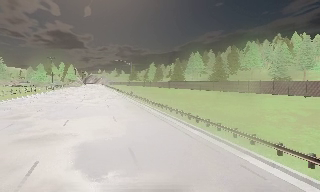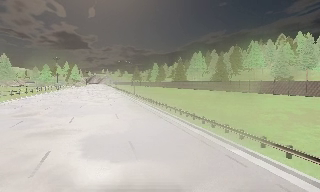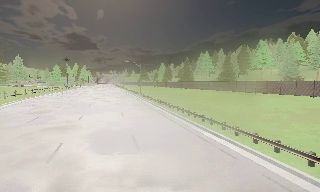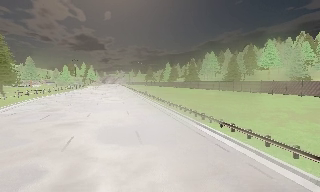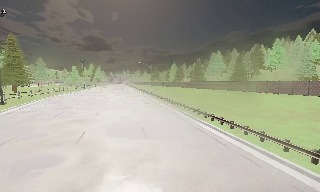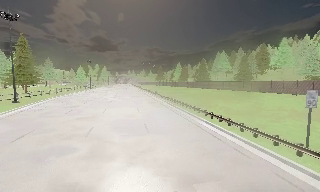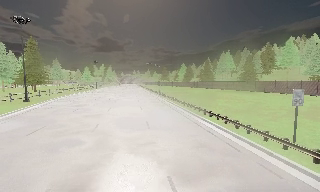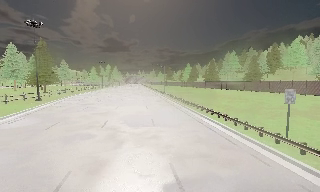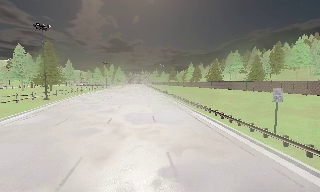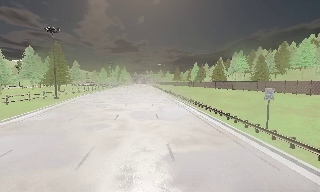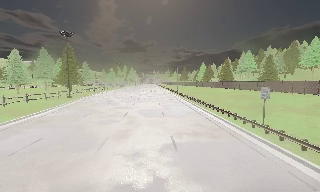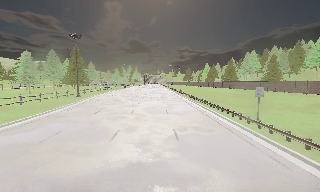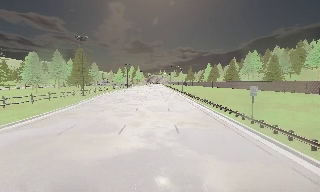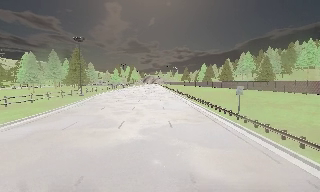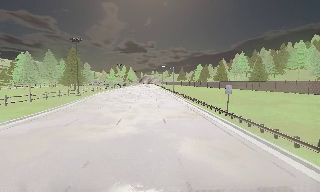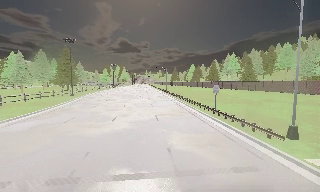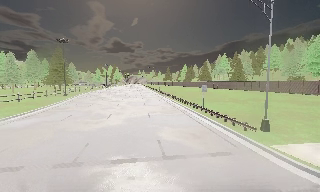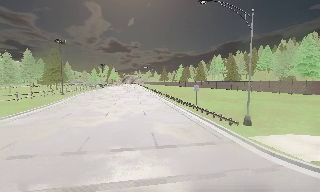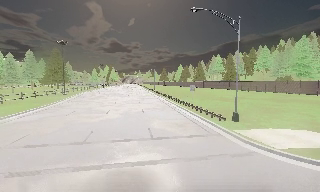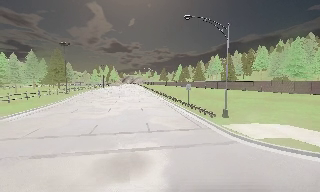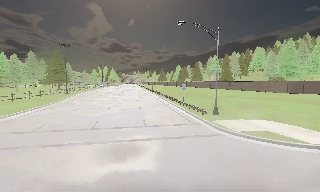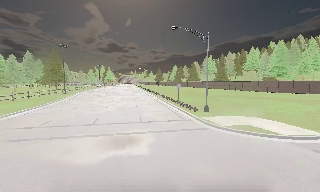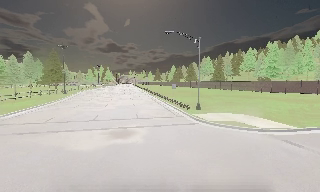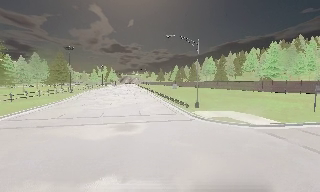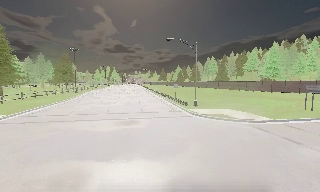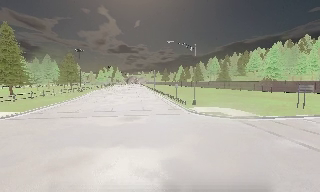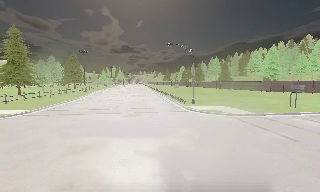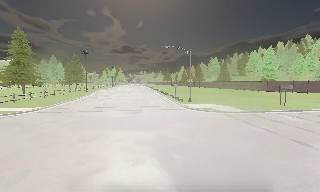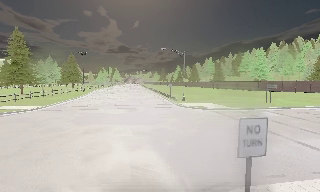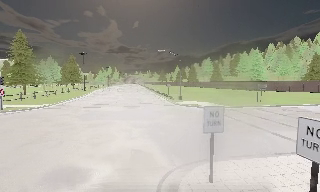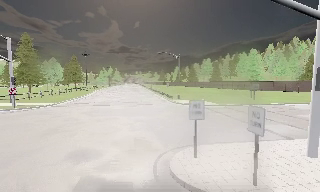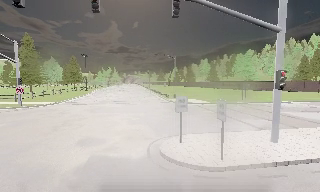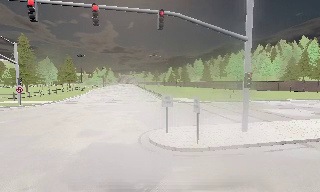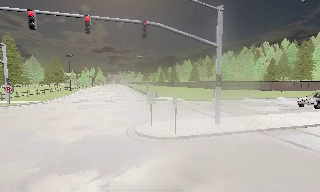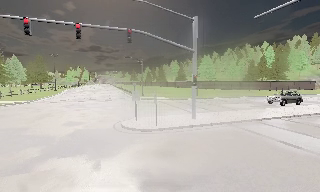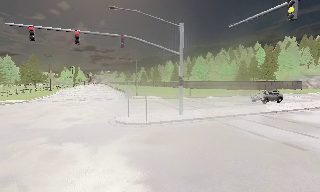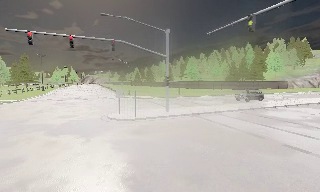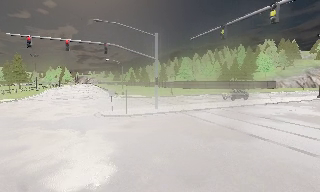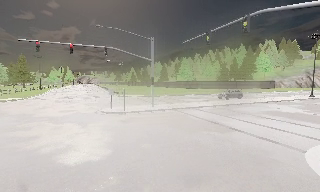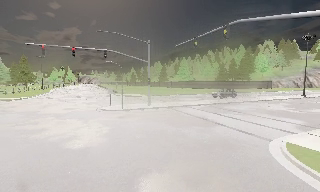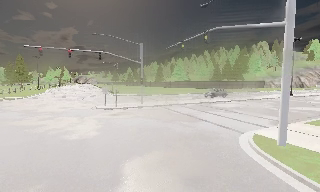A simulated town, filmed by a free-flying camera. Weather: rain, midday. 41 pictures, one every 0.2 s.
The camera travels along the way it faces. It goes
backward.
0.0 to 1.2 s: The camera pans to its left, which is counterclockwise from overhead, by about 10 degrees. It travels backward, about 5 m, so what stands in front gets smaller.
1.2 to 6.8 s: The camera travels backward, about 35 m, so what stands in front gets smaller.
6.8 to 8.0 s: The camera travels backward and to its right, about 9 m, so what stands in front gets smaller.
The film runs backward here.
